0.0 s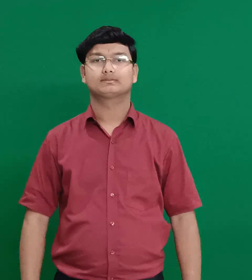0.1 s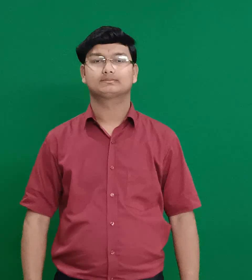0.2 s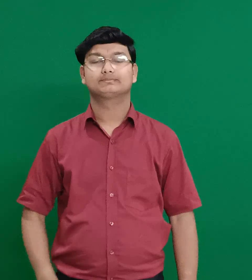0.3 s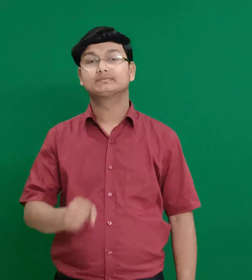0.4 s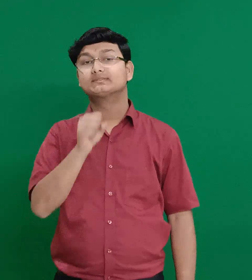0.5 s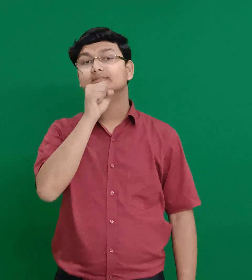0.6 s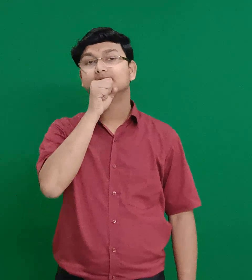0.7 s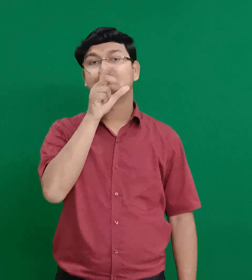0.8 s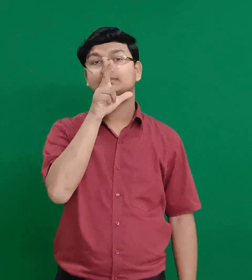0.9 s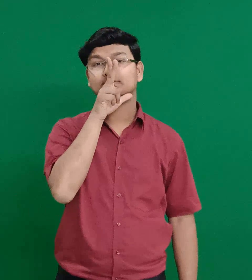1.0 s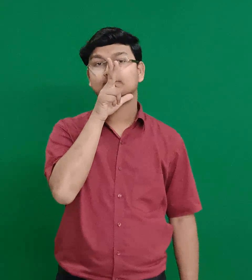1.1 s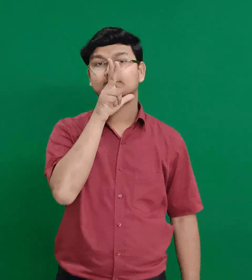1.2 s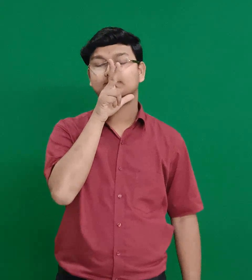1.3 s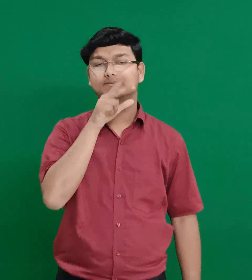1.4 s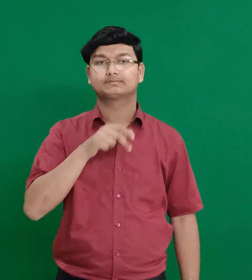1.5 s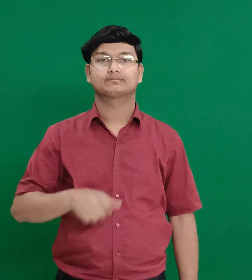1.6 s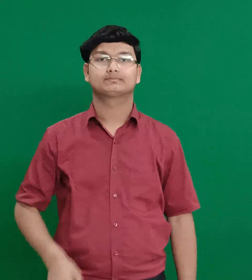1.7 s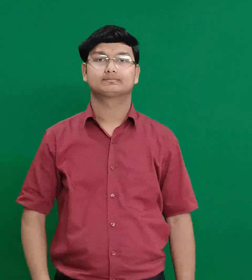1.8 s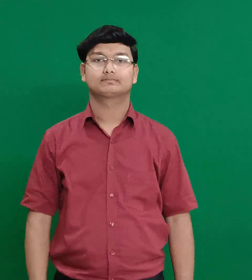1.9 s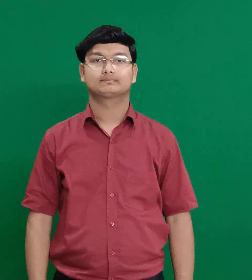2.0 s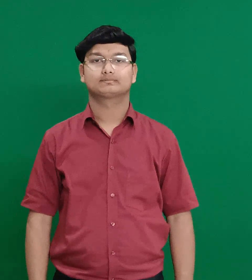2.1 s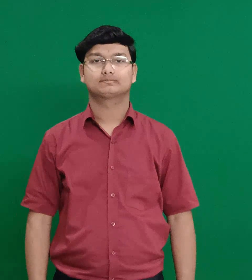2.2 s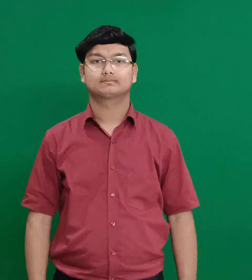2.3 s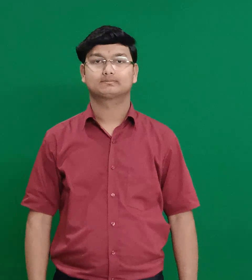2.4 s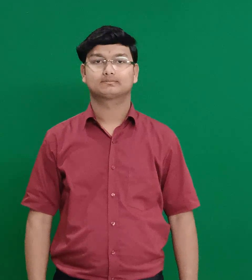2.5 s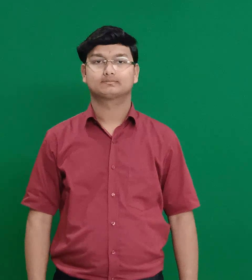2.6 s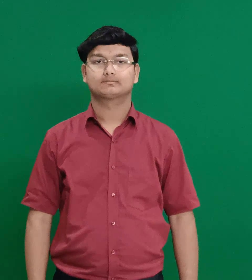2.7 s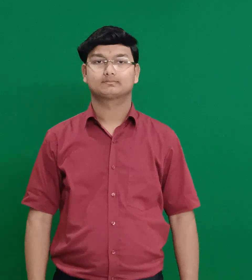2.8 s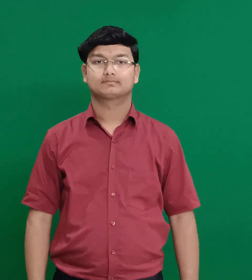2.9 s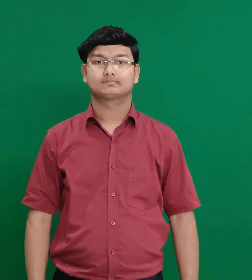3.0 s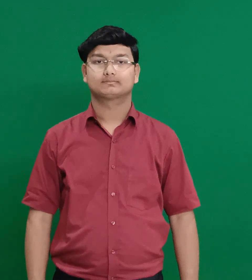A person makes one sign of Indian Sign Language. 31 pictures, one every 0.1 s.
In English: zebah
